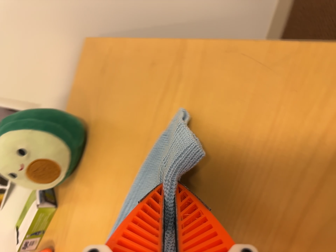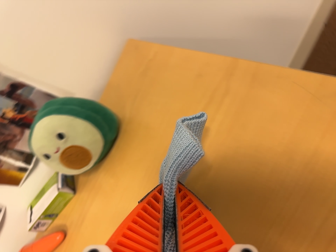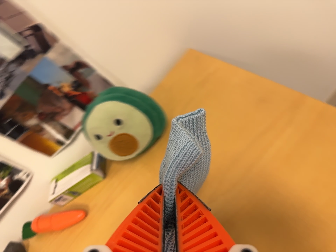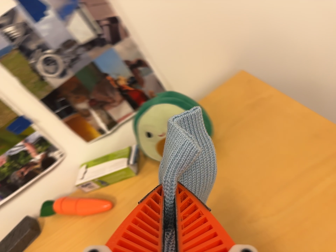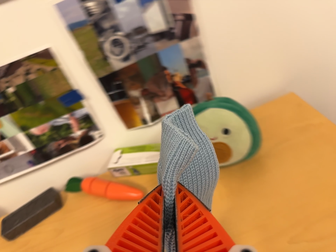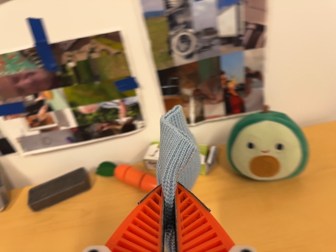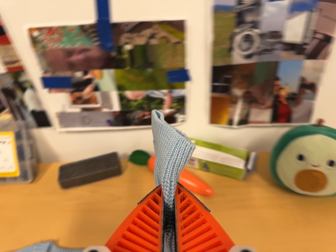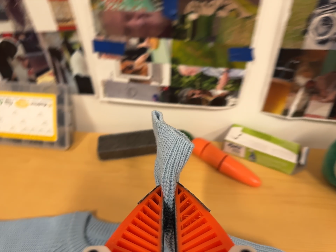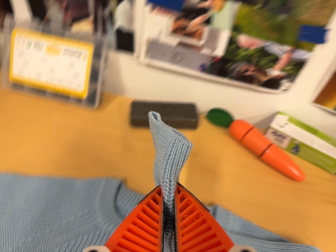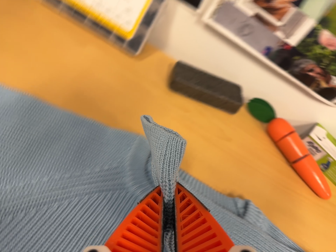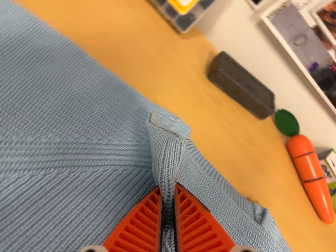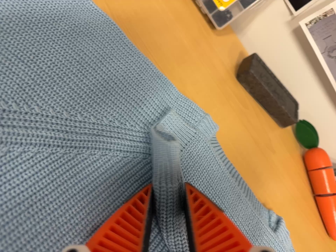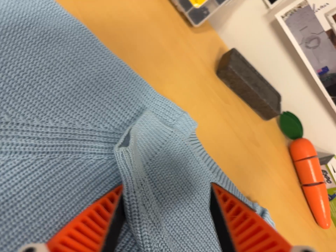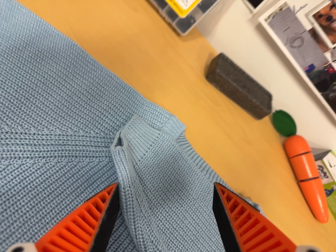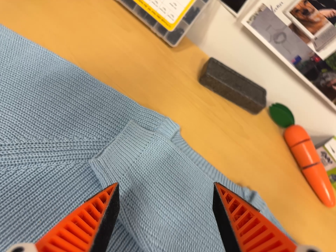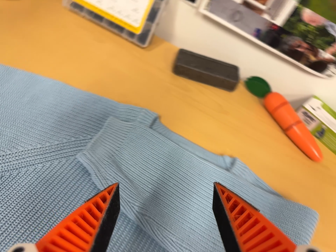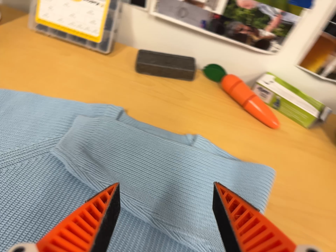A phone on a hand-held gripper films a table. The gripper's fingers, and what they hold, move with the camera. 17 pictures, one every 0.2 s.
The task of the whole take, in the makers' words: right arm across.
0.0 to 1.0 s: The camera travels to its left, about 36 cm, so close, fixed things drift to the right. It rolls about its line of sight by about 60 degrees, and the scene rotates clockwise.
1.0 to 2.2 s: The camera travels to its left, about 40 cm, so close, fixed things drift to the right. Its aim tips toward the bottom of its view by about 15 degrees, and the scene shifts upward. It rolls about its line of sight by about 65 degrees, and the scene rotates clockwise.
2.2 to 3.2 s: The camera pans to its left by about 10 degrees. It travels to its right, backward and toward the bottom of its view, about 26 cm. Its aim tips toward the top of its view by about 10 degrees. It rolls about its line of sight by about 35 degrees, and the scene rotates counterclockwise.
The film runs forward here.
